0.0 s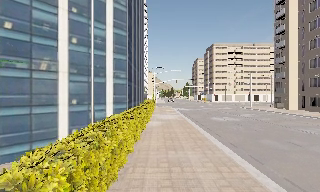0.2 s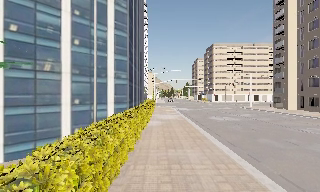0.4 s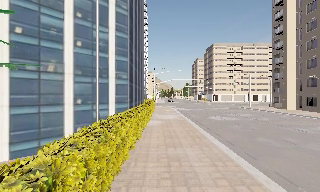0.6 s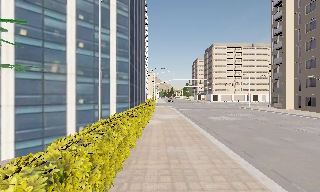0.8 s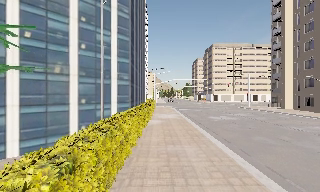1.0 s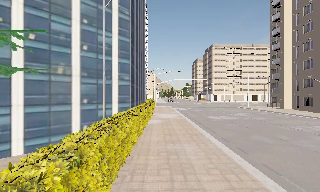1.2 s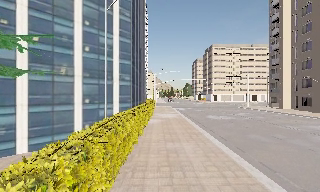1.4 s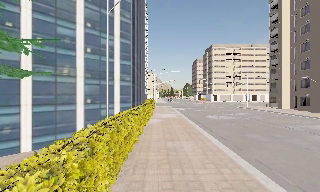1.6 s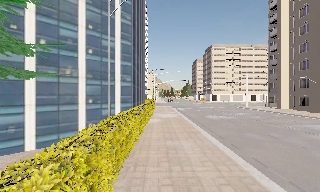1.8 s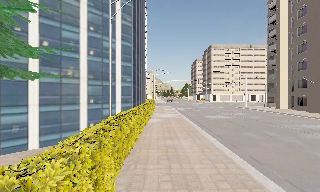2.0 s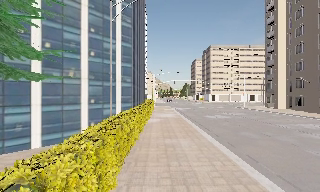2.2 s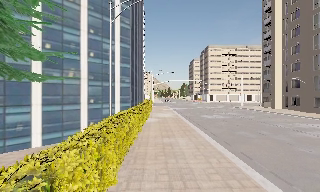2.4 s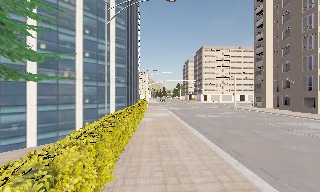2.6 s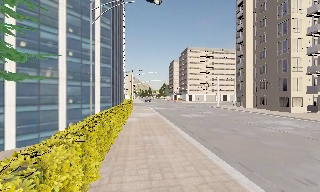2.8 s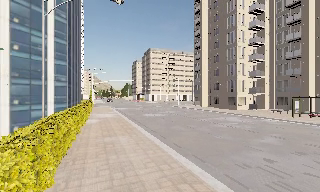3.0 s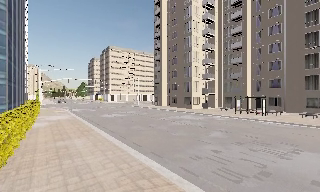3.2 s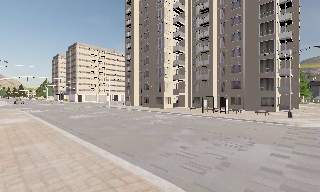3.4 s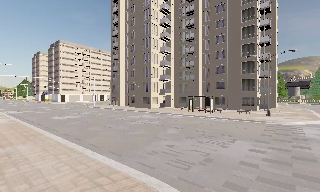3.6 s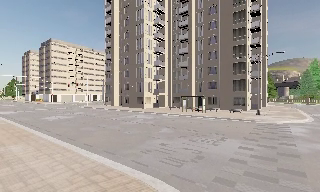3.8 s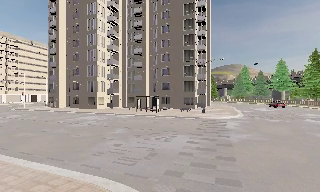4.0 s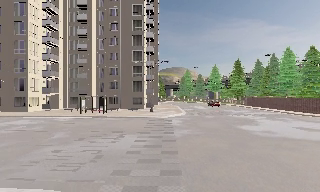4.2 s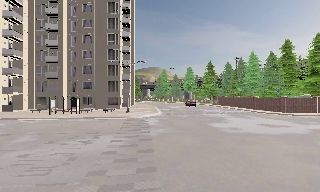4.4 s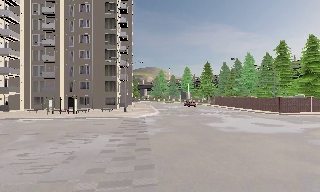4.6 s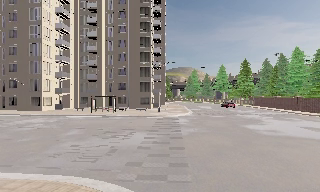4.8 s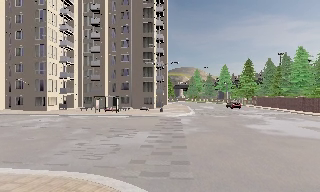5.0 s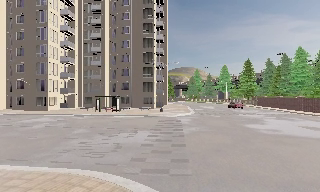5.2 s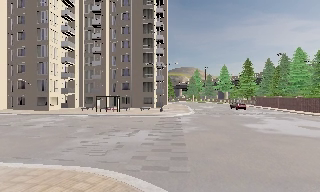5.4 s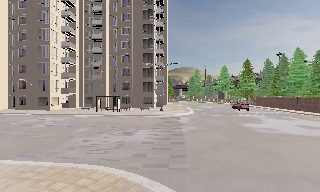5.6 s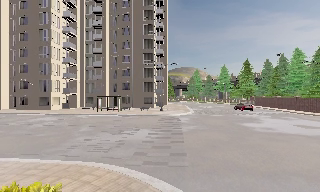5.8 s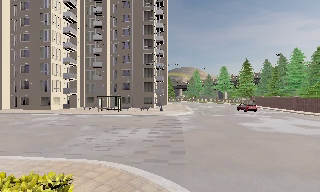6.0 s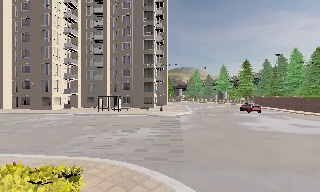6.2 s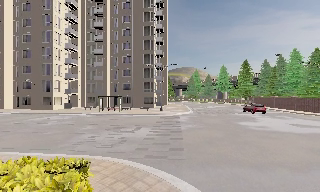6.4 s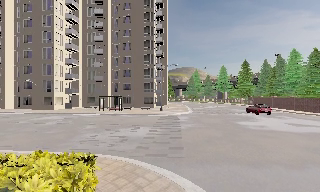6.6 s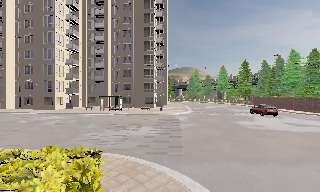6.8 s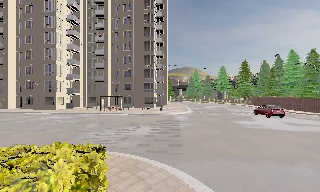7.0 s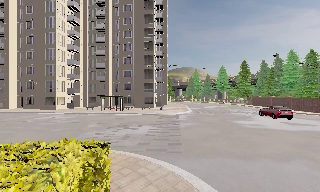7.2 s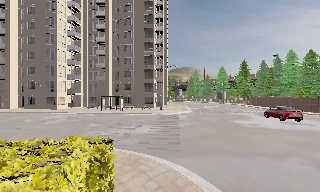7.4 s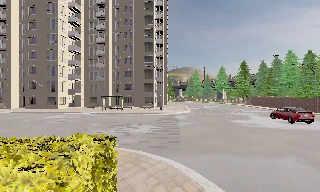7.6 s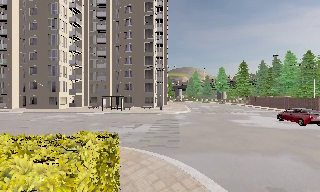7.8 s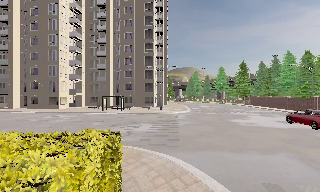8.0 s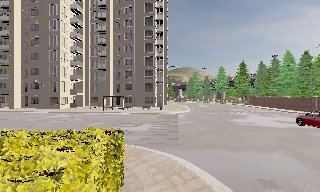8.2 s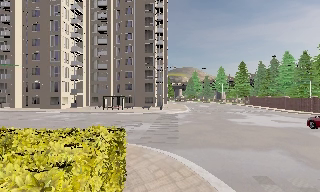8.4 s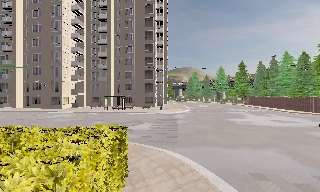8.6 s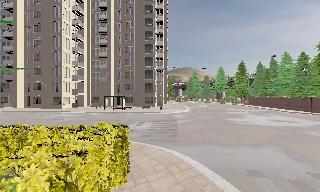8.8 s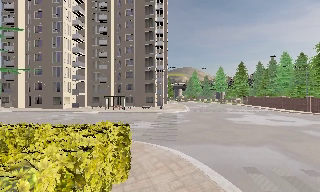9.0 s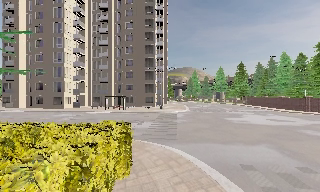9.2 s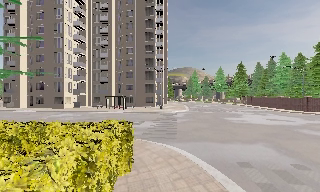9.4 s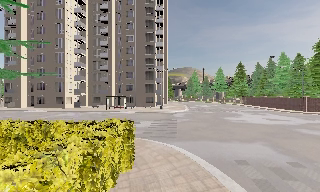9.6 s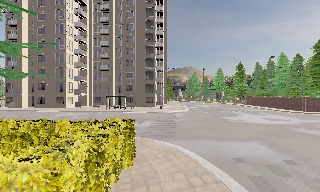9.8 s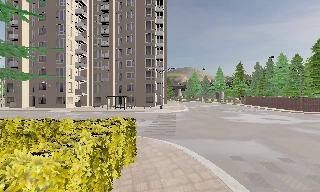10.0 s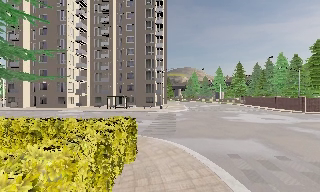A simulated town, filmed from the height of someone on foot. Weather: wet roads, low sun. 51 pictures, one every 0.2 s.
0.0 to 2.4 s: The camera travels backward, about 2.5 m, so what stands in front gets smaller.
2.4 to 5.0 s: The camera swings to its right by about 80 degrees, and the scene slides to the left. It travels backward, about 3 m.
5.0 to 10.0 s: The camera travels backward, about 6 m, so what stands in front gets smaller.
The film runs backward here.
